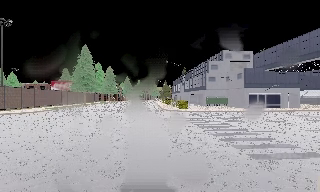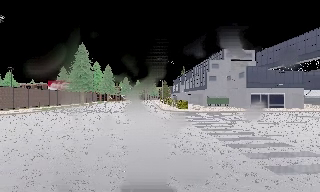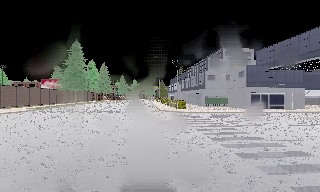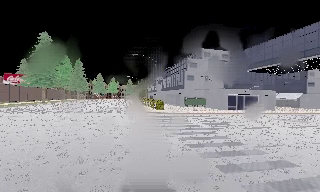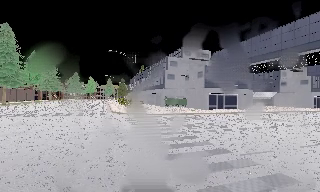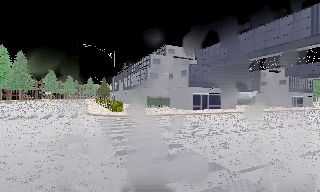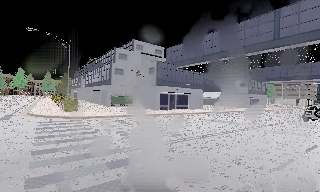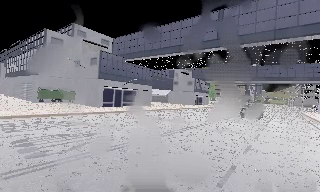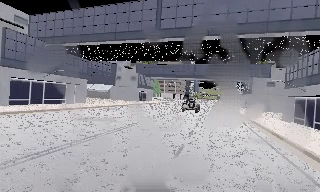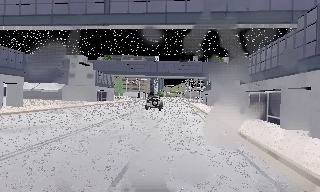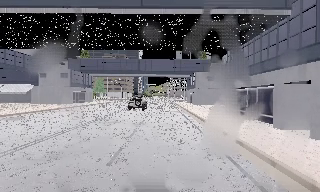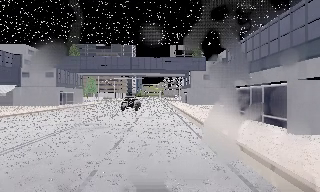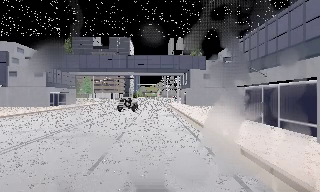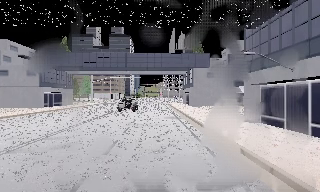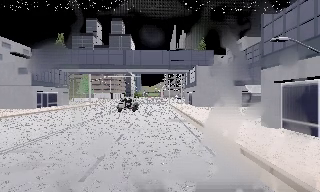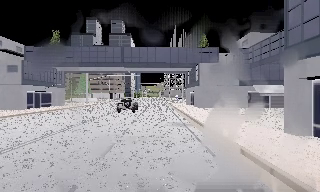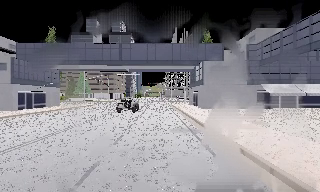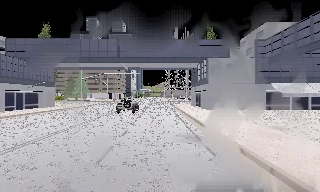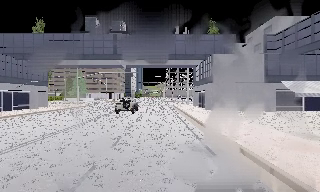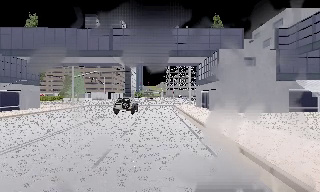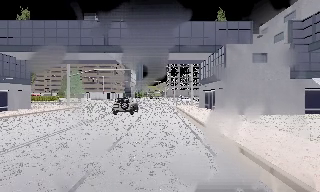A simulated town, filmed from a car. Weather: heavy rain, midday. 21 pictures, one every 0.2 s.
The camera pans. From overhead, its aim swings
clockwise.
The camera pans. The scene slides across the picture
to the left.
0.0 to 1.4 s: The camera pans to its right, which is clockwise from overhead, by about 50 degrees. It travels forward, about 10 m. It gains speed.
1.4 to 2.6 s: The camera pans to its right, which is clockwise from overhead, by about 40 degrees. It travels forward, about 10 m.
2.6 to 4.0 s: The camera travels forward, about 12 m, so what stands in front looms larger.
The film runs forward here.
